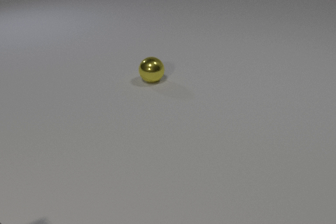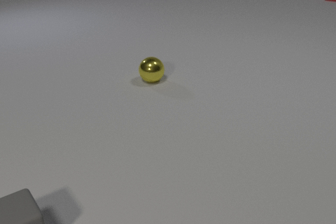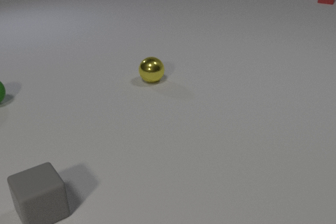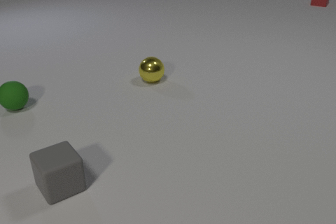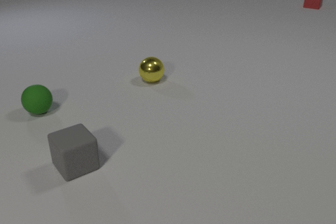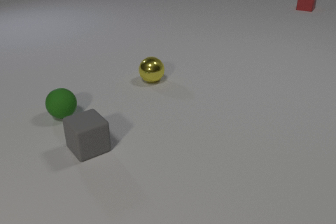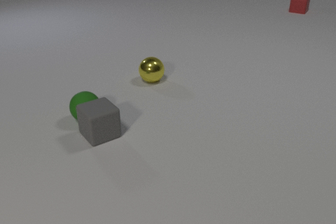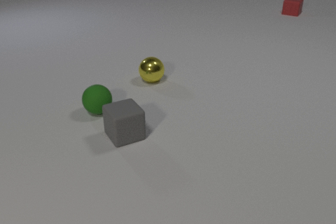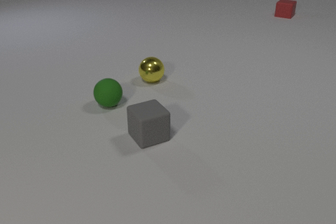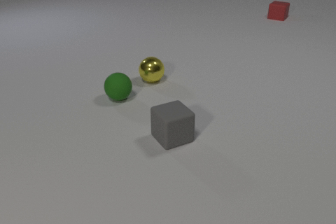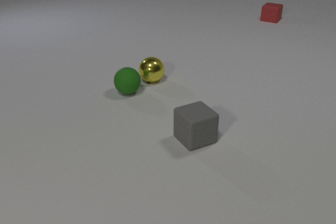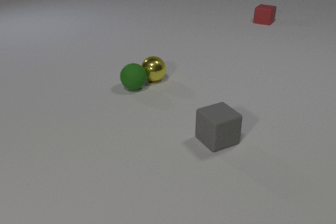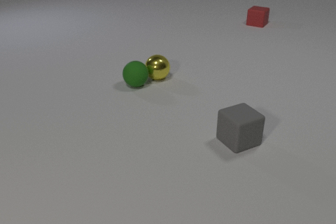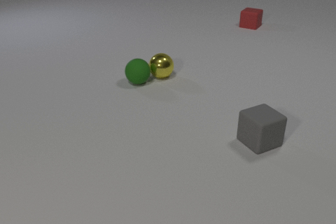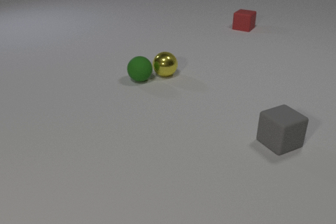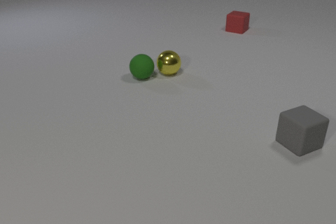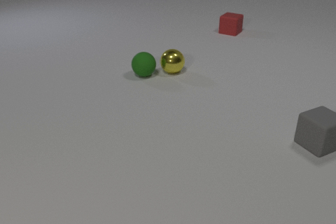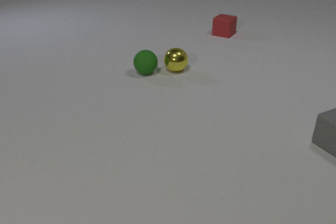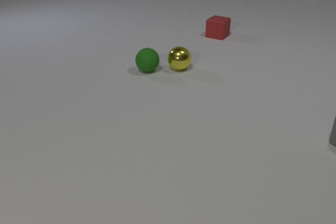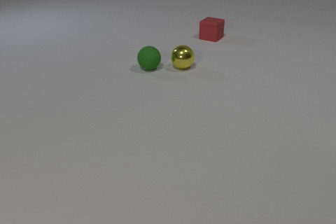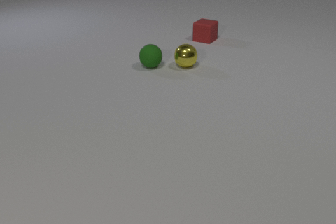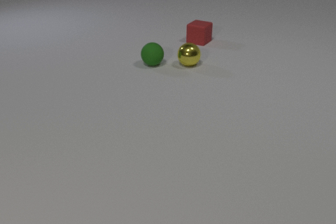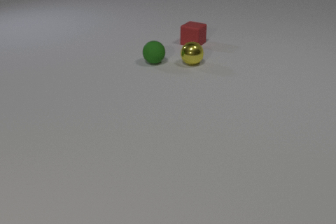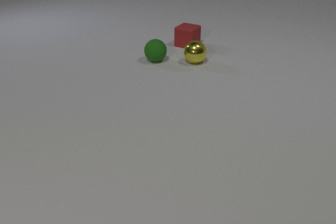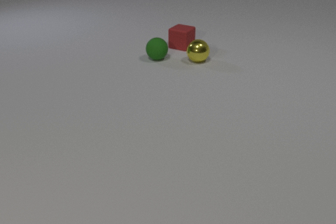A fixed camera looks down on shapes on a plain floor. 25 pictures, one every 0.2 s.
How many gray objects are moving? 1.
How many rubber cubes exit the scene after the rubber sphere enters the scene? 1.
What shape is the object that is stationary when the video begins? sphere.
0.0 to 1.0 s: The green rubber sphere comes in at the left edge, rolls to the right and toward the camera. The gray rubber cube slides away from the camera and to the right. The red rubber cube slides toward the camera and to the left.
1.0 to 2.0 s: The green rubber sphere rolls to the right and away from the camera. The gray rubber cube slides to the right. The red rubber cube slides toward the camera and to the left. The green rubber sphere and the gray rubber cube collide.
2.0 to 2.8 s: The green rubber sphere rolls away from the camera and to the right. The gray rubber cube slides to the right. The yellow metal sphere rolls away from the camera and to the right. The red rubber cube slides toward the camera and to the left. The green rubber sphere and the yellow metal sphere collide.
2.8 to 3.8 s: The green rubber sphere rolls away from the camera. The gray rubber cube slides to the right, leaves at the right edge. The yellow metal sphere rolls away from the camera and to the right. The red rubber cube slides toward the camera and to the left.
3.8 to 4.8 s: The green rubber sphere rolls away from the camera. The yellow metal sphere rolls away from the camera and to the right. The red rubber cube slides to the left and toward the camera.
